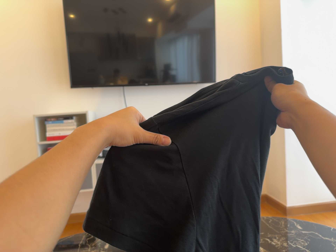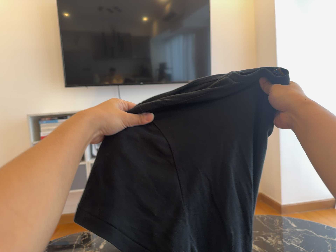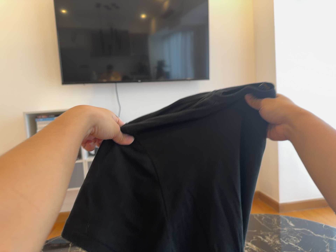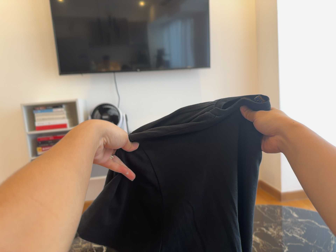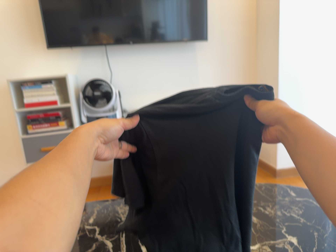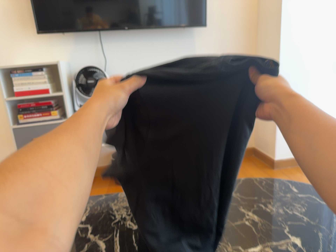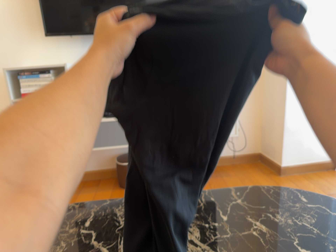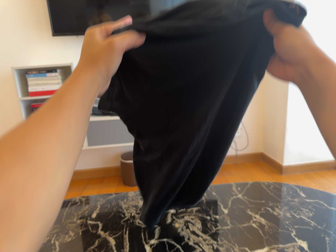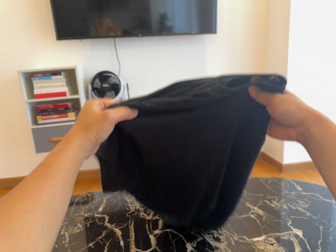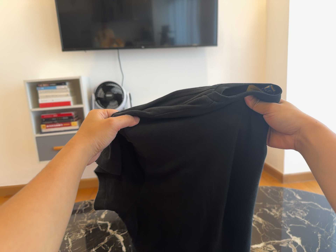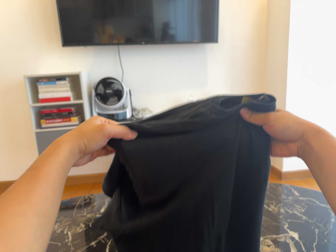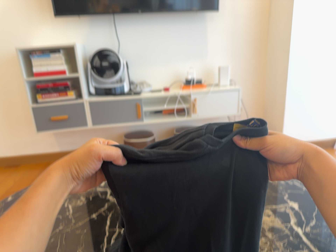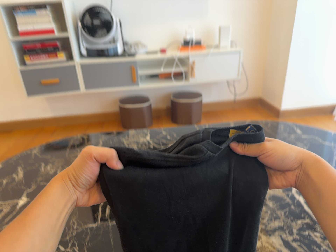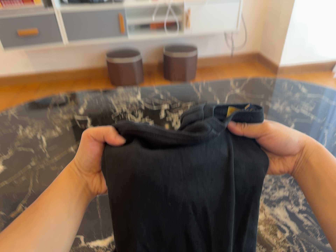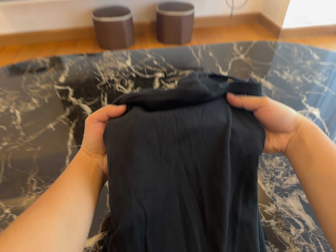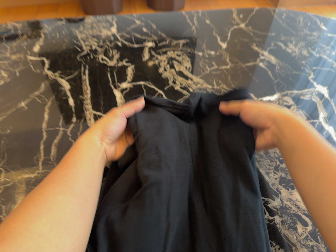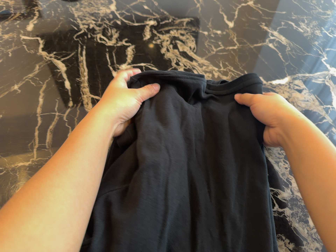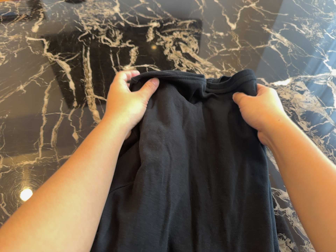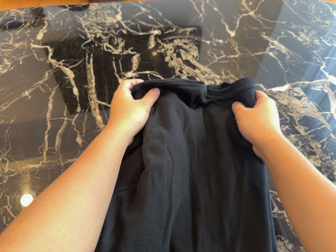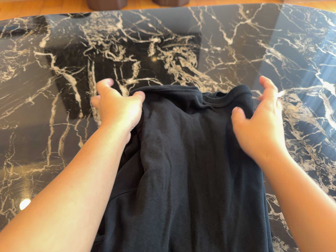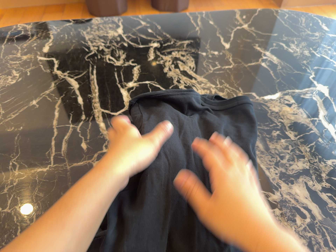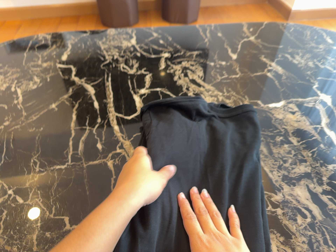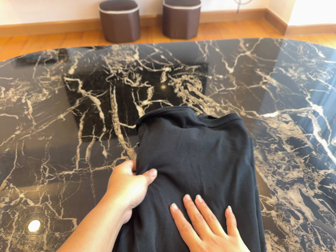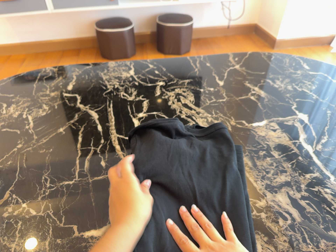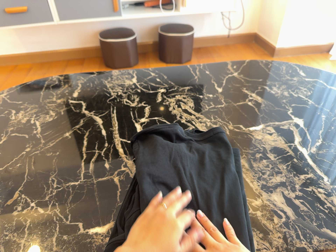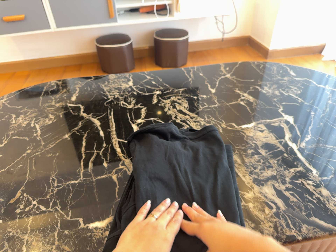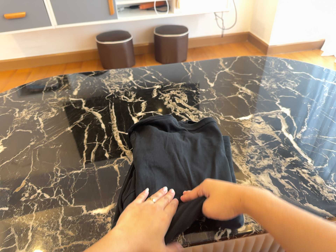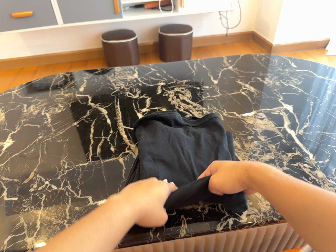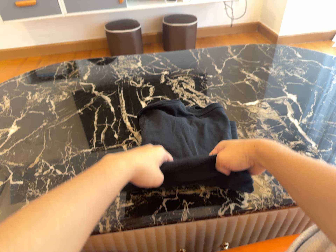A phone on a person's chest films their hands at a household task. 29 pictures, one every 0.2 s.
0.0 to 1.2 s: The camera travels forward, about 18 cm, so what stands in front looms larger. Its aim tips toward the bottom of its view by about 10 degrees, and the scene shifts upward.
1.2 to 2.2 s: The camera travels backward, about 10 cm, so what stands in front gets smaller.
2.2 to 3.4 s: The camera travels forward, about 32 cm. Its aim tips toward the bottom of its view by about 35 degrees, and the scene shifts upward.
3.4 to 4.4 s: The camera travels backward, about 10 cm, so what stands in front gets smaller. Its aim tips toward the top of its view by about 10 degrees, and the scene shifts downward.
4.4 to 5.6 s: The camera travels backward and toward the bottom of its view, about 14 cm, so what stands in front gets smaller.
The film runs forward here.
